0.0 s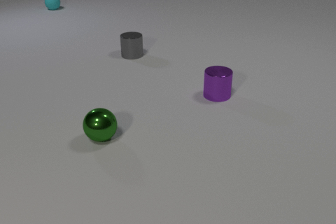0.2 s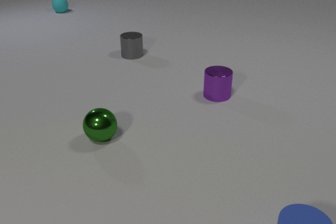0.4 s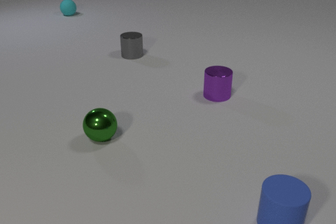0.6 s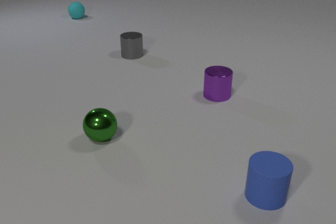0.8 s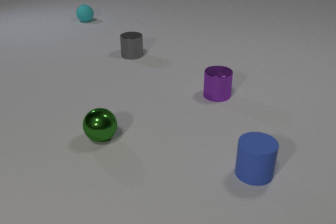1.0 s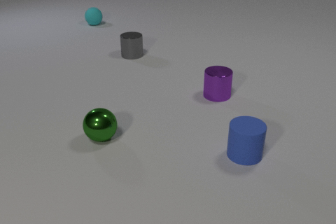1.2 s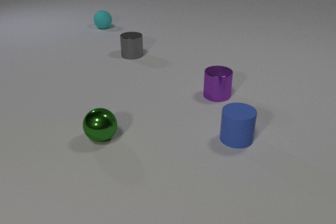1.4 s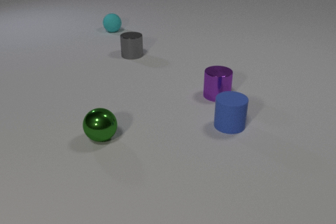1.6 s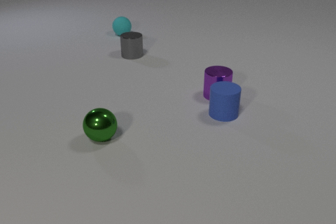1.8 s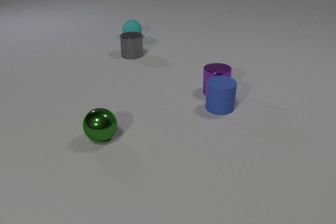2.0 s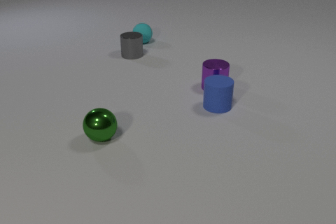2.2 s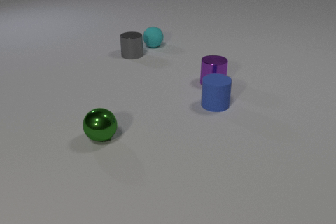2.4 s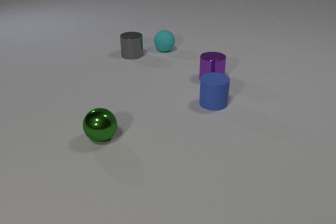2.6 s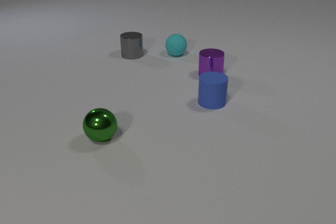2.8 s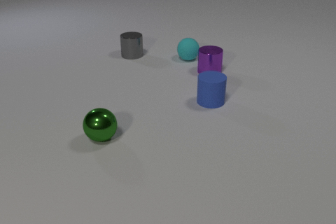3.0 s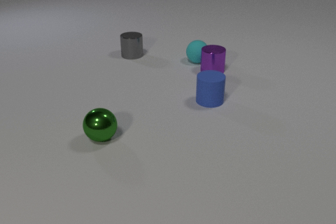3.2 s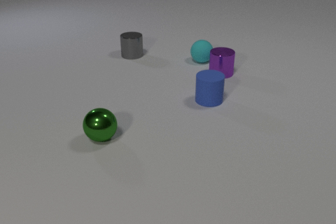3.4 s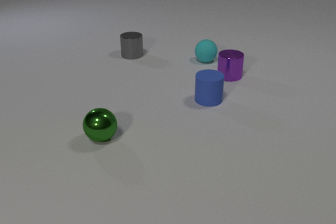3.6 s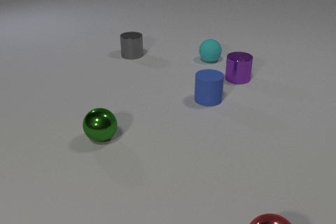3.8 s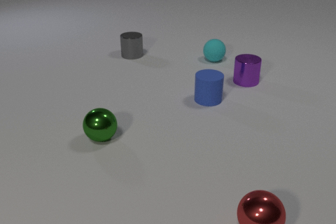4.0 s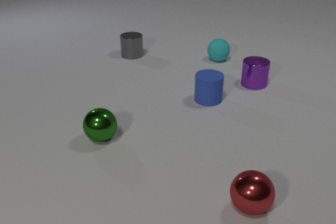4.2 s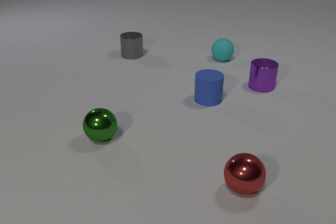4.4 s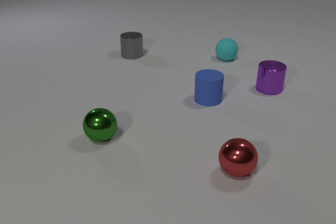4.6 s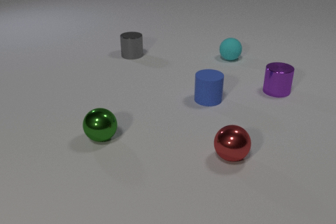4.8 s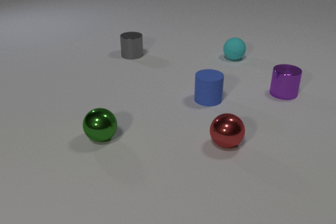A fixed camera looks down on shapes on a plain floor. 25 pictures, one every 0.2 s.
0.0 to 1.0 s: The blue rubber cylinder comes in at the bottom edge, slides away from the camera and to the left. The cyan rubber sphere rolls toward the camera and to the right.
1.0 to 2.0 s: The blue rubber cylinder slides away from the camera. The purple metal cylinder slides away from the camera. The cyan rubber sphere rolls toward the camera and to the right. The blue rubber cylinder and the purple metal cylinder collide.
2.0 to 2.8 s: The blue rubber cylinder slides away from the camera and to the left. The purple metal cylinder slides away from the camera. The cyan rubber sphere rolls toward the camera and to the right.
2.8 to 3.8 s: The purple metal cylinder slides to the right and toward the camera. The red metal sphere comes in at the bottom edge, rolls away from the camera. The cyan rubber sphere rolls to the right. The purple metal cylinder and the cyan rubber sphere collide.
3.8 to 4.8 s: The purple metal cylinder slides to the right and toward the camera. The red metal sphere rolls away from the camera. The cyan rubber sphere rolls to the right.
Are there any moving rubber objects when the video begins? yes.
What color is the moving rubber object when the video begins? cyan.
What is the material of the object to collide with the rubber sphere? metal.
